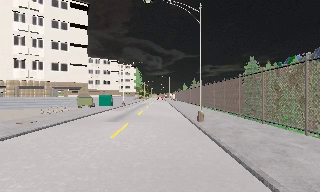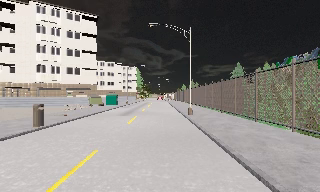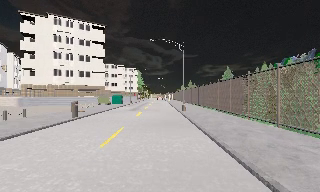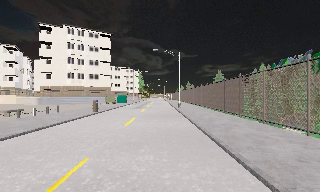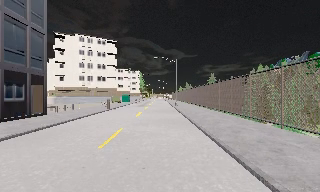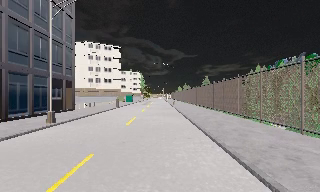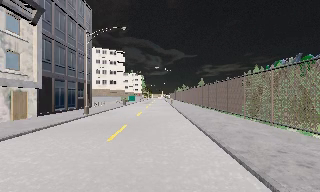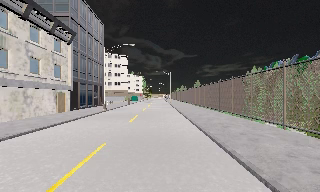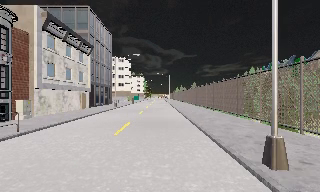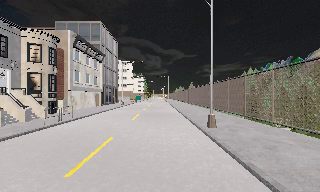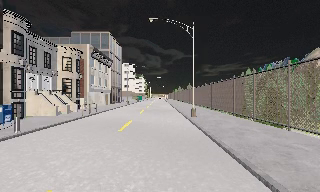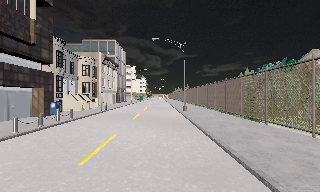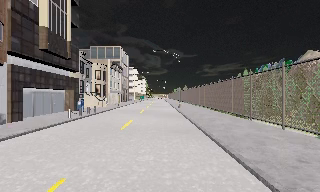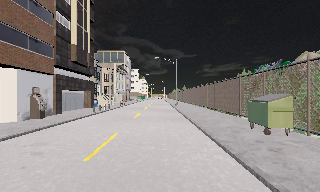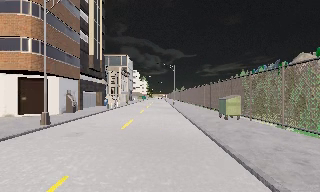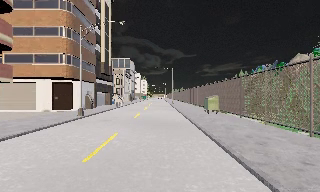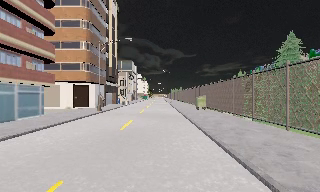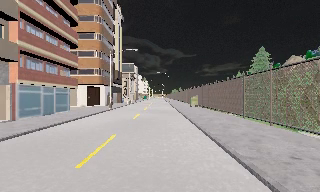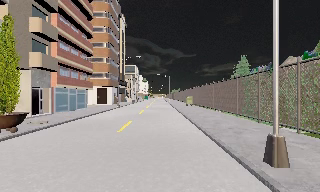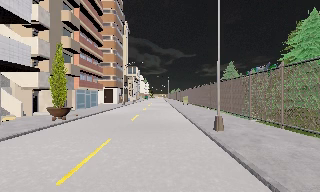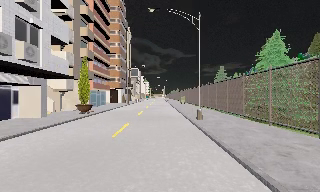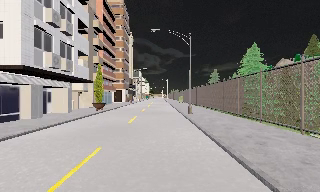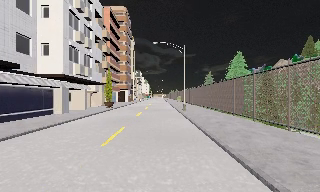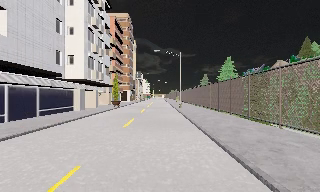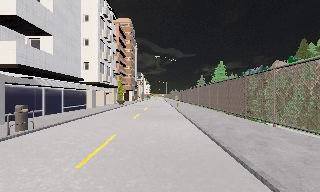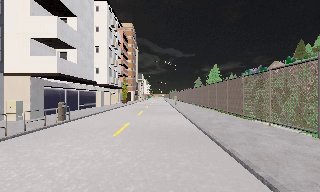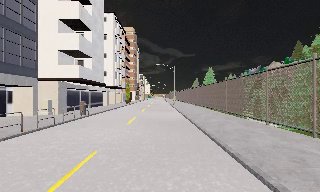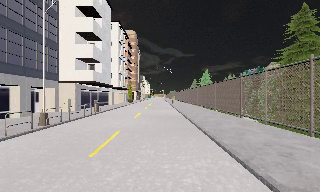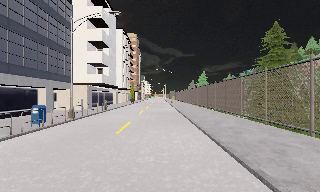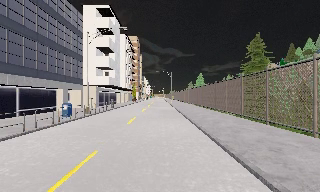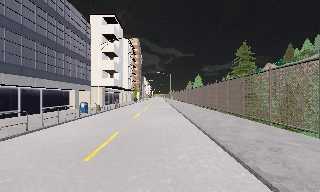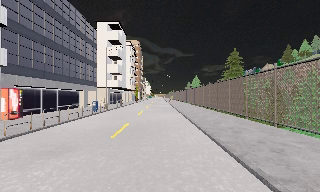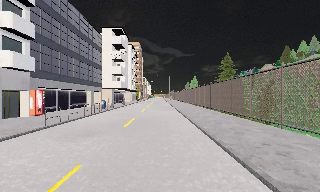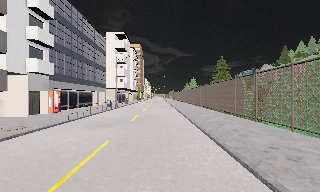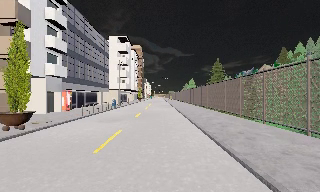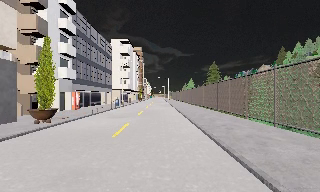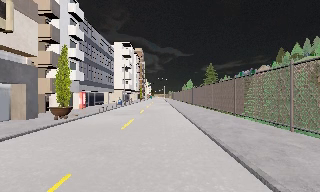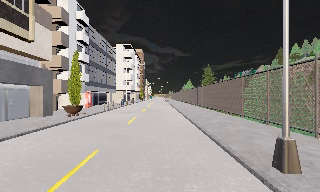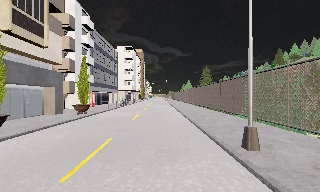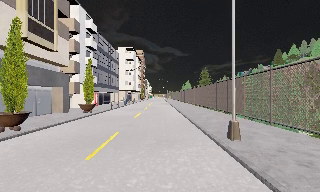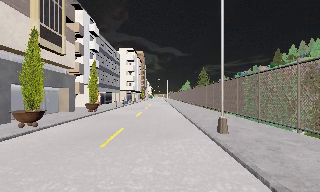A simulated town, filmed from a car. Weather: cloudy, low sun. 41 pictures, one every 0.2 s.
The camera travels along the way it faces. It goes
backward.
0.0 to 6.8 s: The camera travels backward, about 120 m, so what stands in front gets smaller. It loses speed.
6.8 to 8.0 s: The camera travels backward, about 9 m, so what stands in front gets smaller. It loses speed.
The film runs backward here.
